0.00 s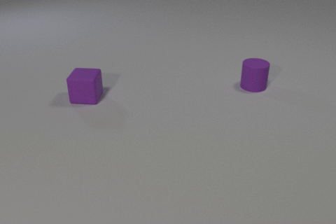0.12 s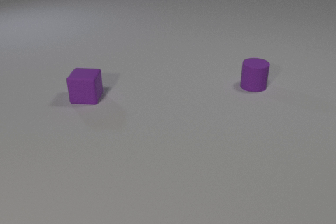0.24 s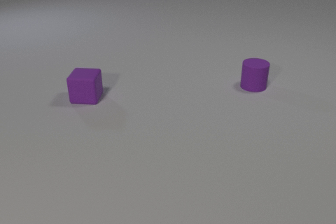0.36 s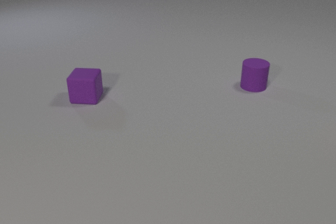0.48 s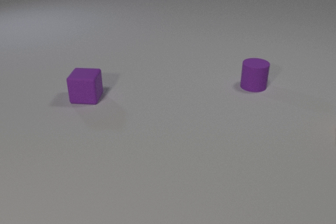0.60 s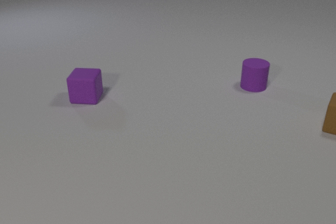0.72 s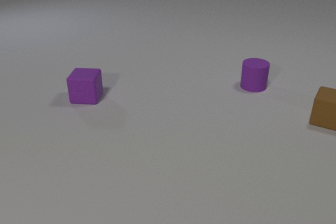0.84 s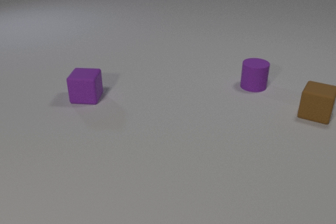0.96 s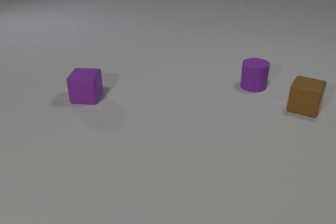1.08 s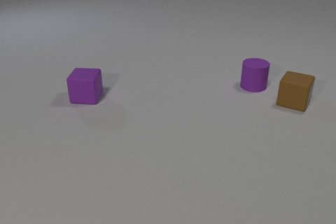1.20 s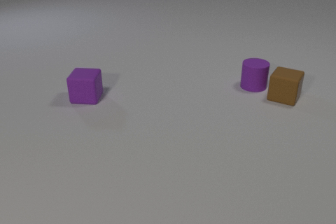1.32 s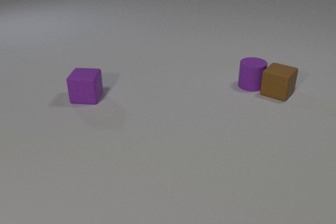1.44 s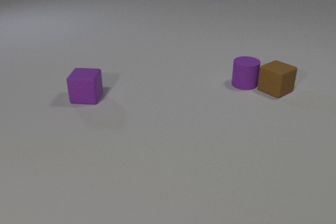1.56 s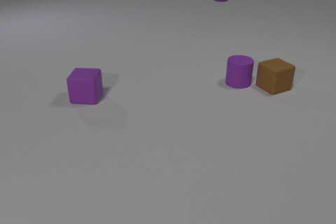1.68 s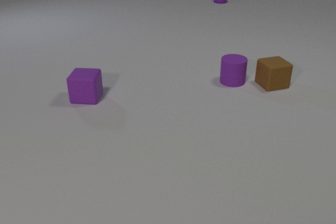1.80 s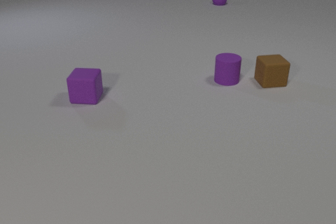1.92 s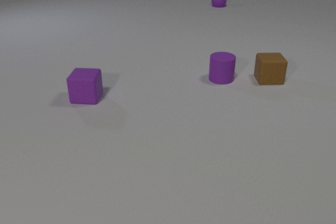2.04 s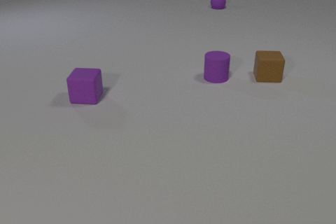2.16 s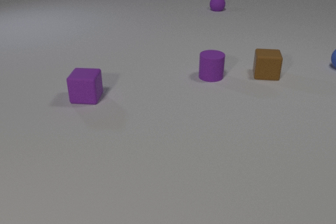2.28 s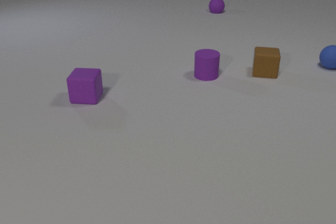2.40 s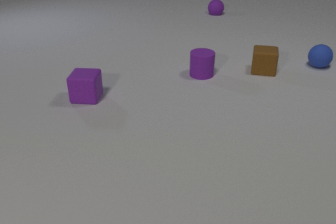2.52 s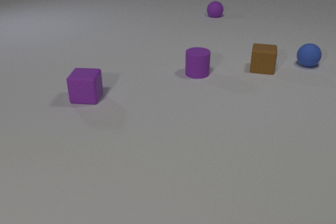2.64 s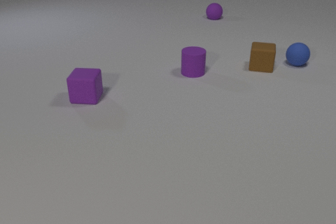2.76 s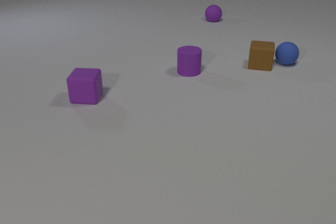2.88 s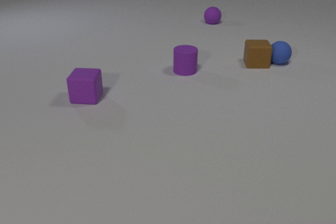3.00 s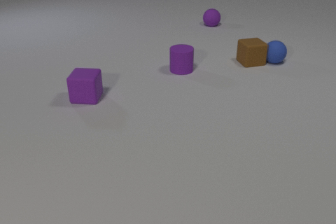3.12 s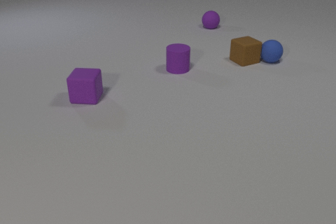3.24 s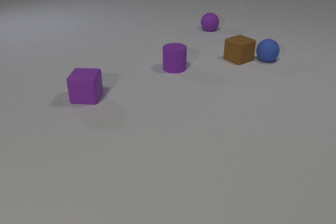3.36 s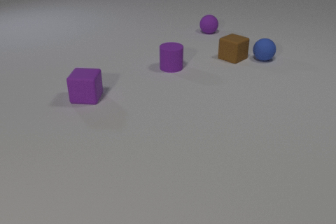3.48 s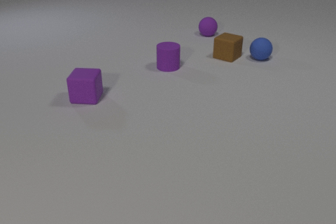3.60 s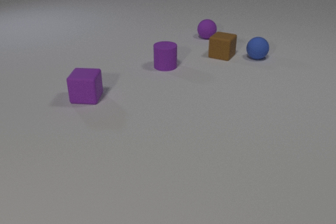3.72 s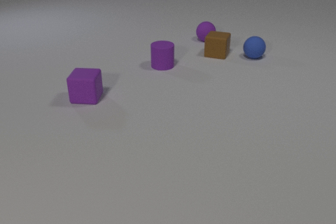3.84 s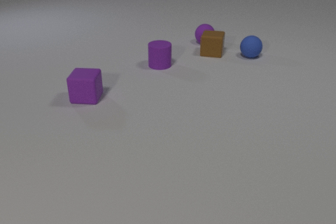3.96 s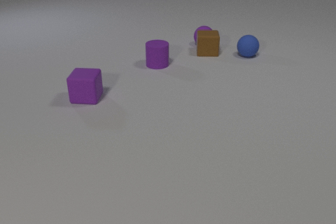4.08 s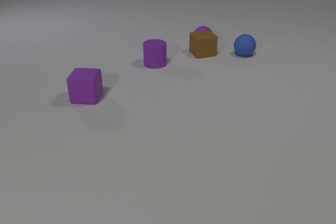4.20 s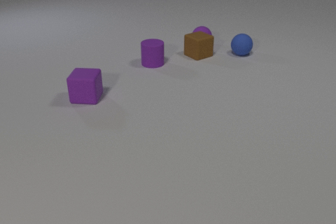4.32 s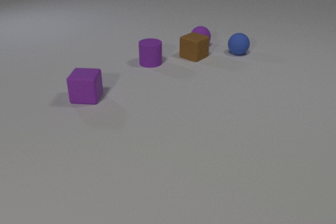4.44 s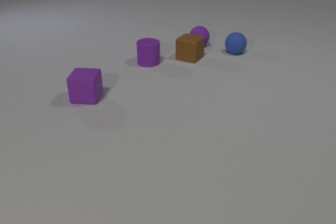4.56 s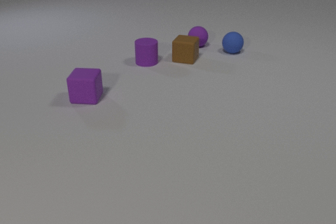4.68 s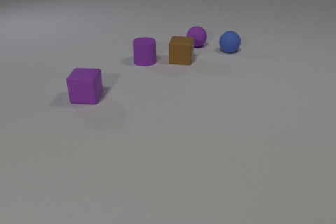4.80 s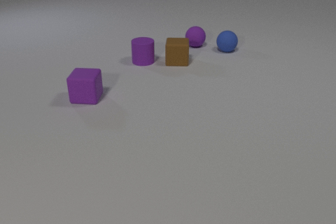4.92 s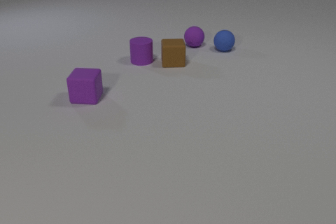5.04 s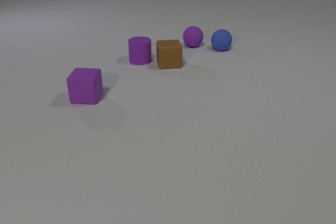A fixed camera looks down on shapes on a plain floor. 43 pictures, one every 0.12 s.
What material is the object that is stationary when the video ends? rubber.
What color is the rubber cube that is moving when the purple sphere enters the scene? brown.
How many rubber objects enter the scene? 3.
0.00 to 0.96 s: The brown rubber cube comes in at the right edge, slides to the left and away from the camera.
0.96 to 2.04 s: The brown rubber cube slides away from the camera and to the left, spins so that its near face slides to the left, clockwise seen from above. The purple rubber cylinder slides to the left. The purple rubber sphere comes in at the top edge, rolls toward the camera. The brown rubber cube and the purple rubber cylinder collide.
2.04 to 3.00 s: The brown rubber cube slides away from the camera and to the left. The purple rubber cylinder slides to the left and away from the camera. The blue rubber sphere comes in at the right edge, rolls to the left. The purple rubber sphere rolls toward the camera. The brown rubber cube and the blue rubber sphere collide.
3.00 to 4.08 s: The brown rubber cube slides to the left, spins so that its near face slides to the right, counterclockwise seen from above. The purple rubber cylinder slides to the left and away from the camera. The blue rubber sphere rolls to the left and away from the camera. The purple rubber sphere rolls toward the camera. The brown rubber cube and the purple rubber sphere collide.
4.08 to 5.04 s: The brown rubber cube slides to the left and toward the camera, spins counterclockwise seen from above by about 75 degrees, its near face sliding to the right. The purple rubber cylinder slides to the left and away from the camera. The blue rubber sphere rolls to the left and away from the camera. The purple rubber sphere rolls to the left.
